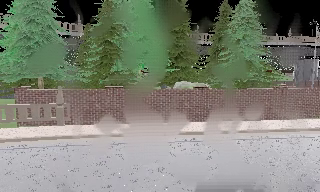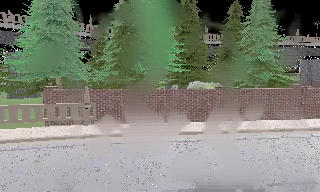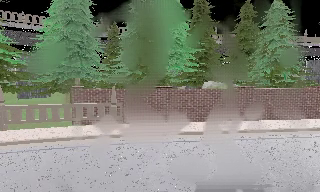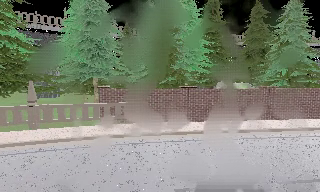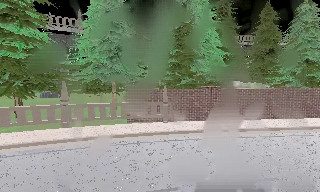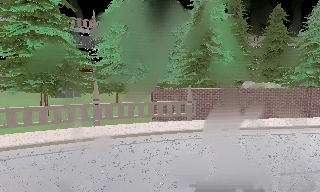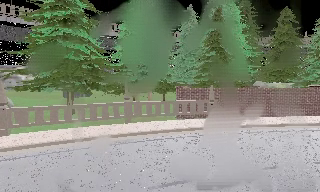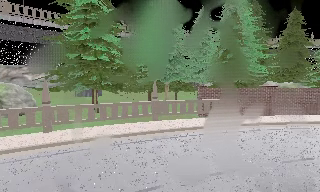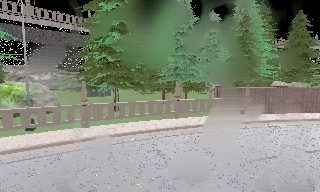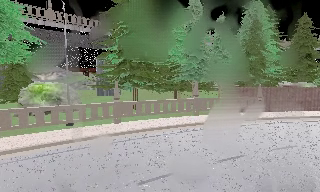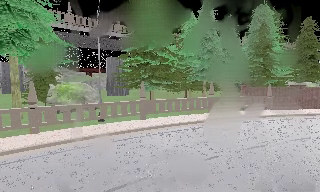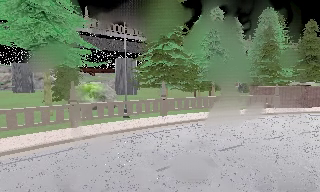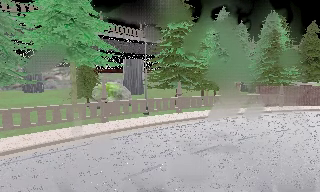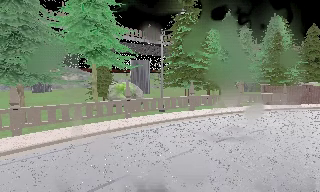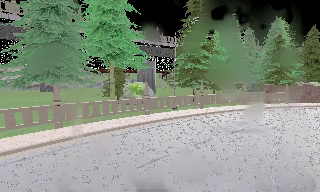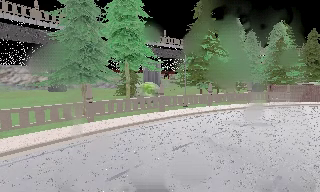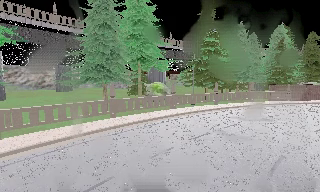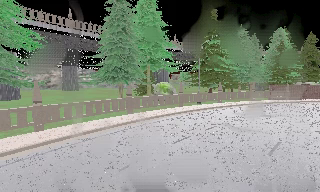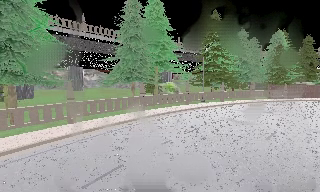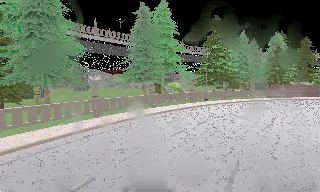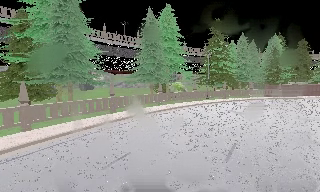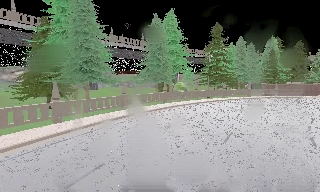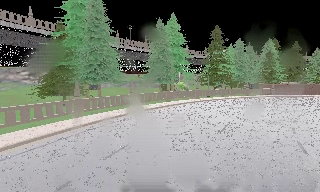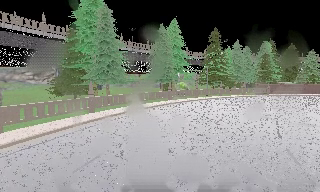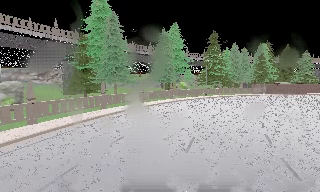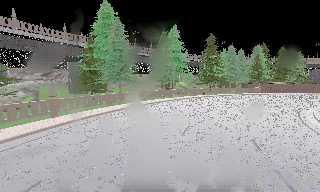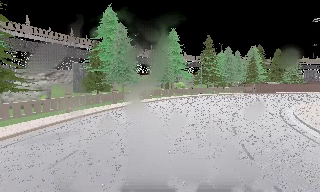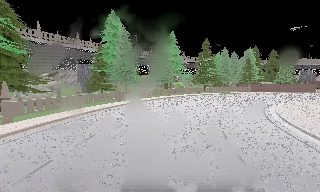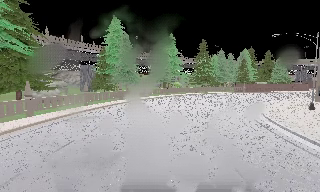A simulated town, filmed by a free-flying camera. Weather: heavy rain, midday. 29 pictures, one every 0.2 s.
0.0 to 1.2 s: The camera travels to its left, about 10 m, so close, fixed things drift to the right.
1.2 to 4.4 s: The camera travels backward and to its left, about 30 m, so what stands in front gets smaller.
4.4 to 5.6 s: The camera travels backward, about 12 m, so what stands in front gets smaller.
The film runs backward here.
